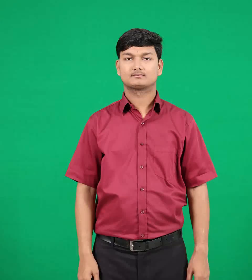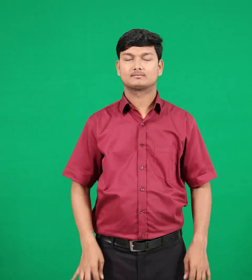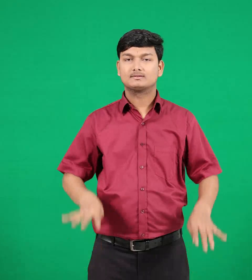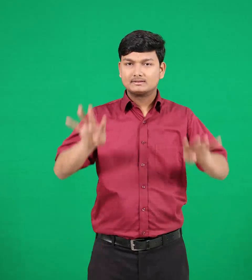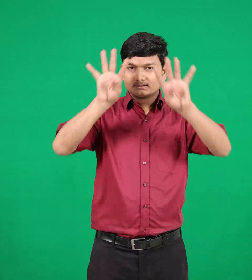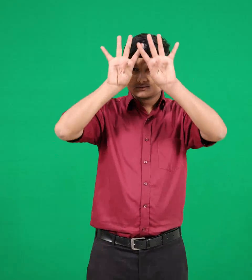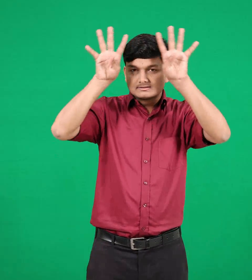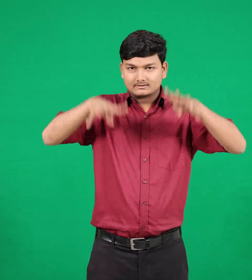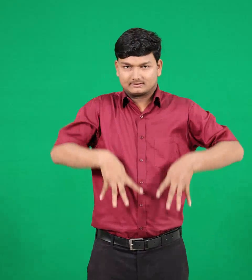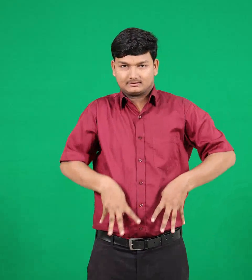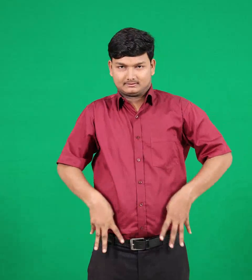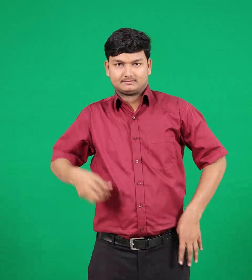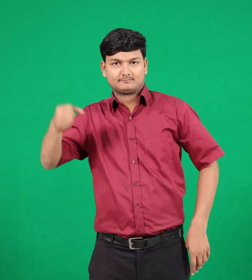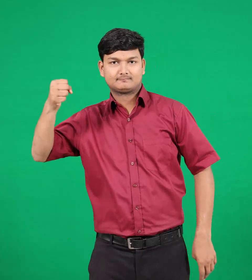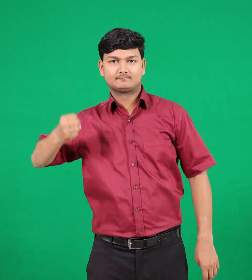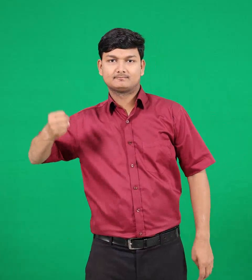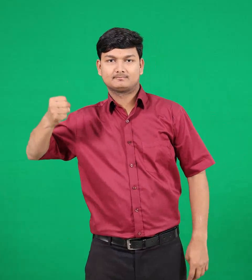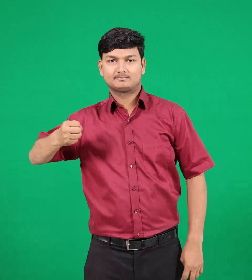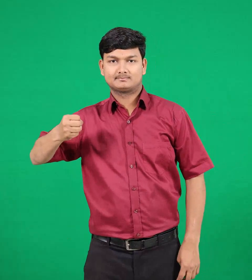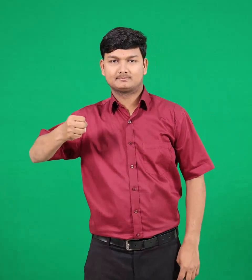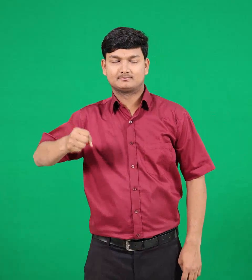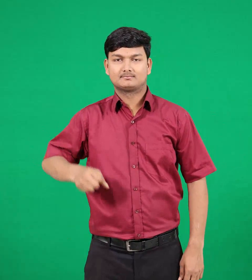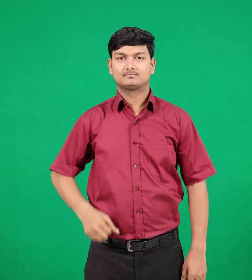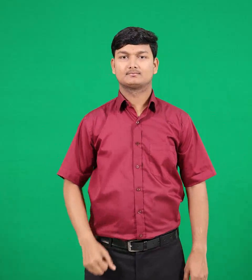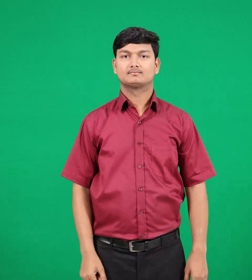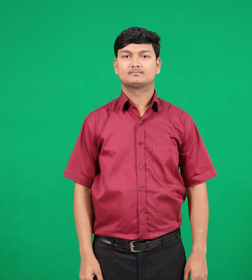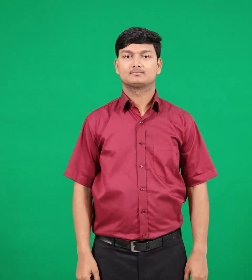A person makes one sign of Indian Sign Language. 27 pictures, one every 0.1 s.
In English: tribe
